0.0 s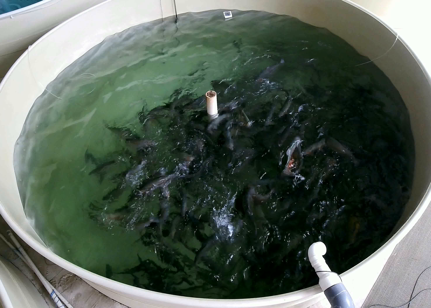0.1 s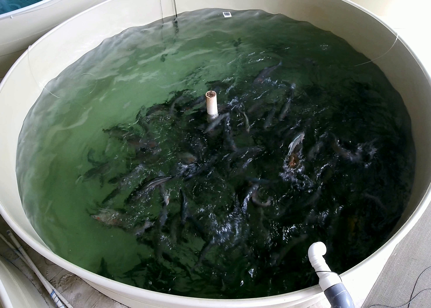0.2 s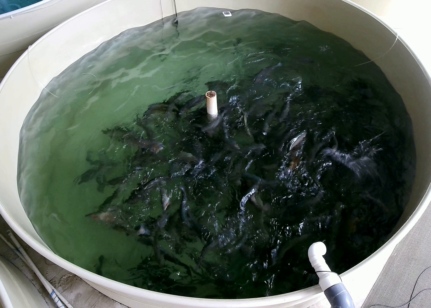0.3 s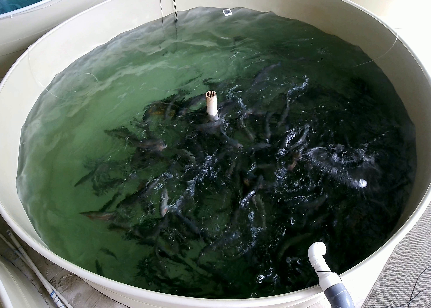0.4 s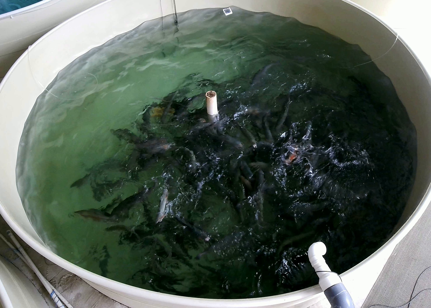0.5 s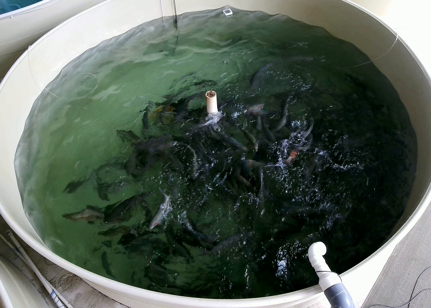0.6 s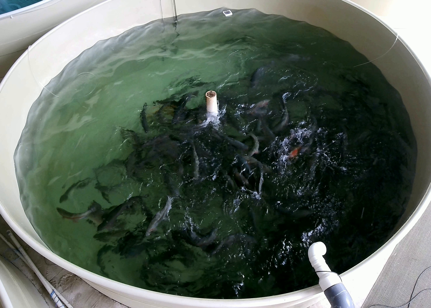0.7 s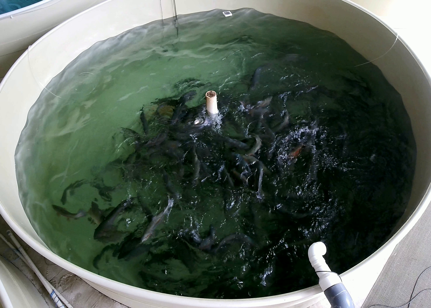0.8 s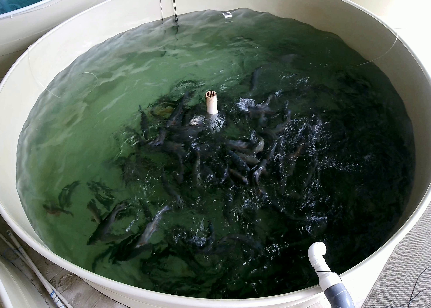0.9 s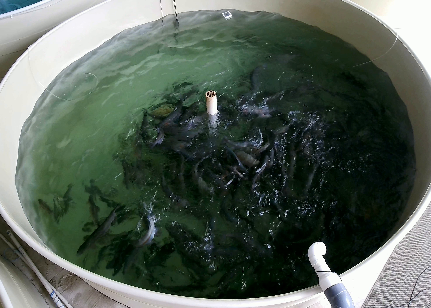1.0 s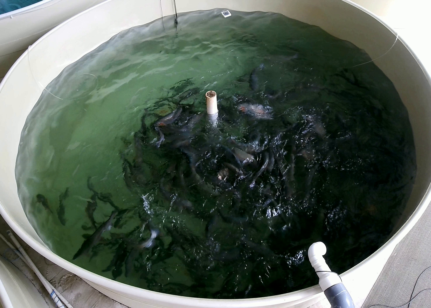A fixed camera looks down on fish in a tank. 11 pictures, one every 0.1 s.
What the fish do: Strong feeding.
